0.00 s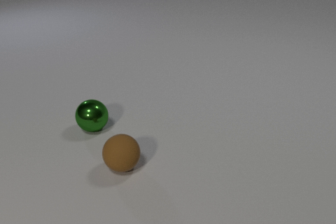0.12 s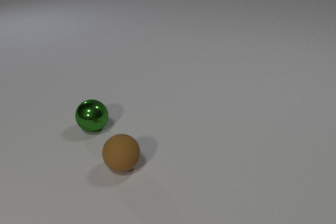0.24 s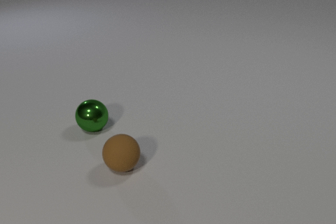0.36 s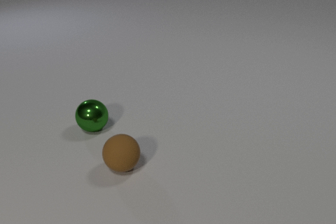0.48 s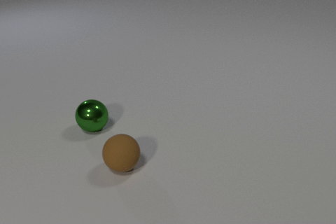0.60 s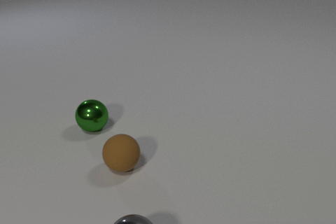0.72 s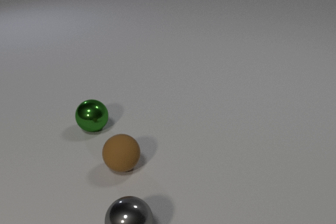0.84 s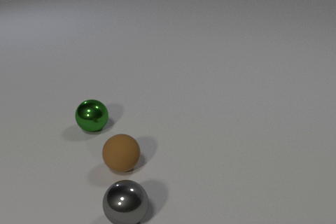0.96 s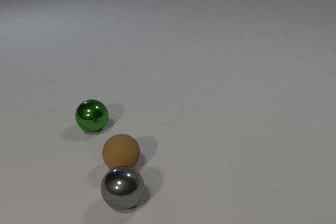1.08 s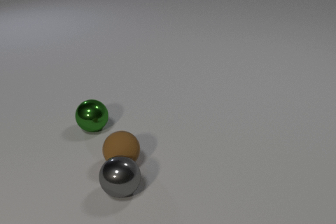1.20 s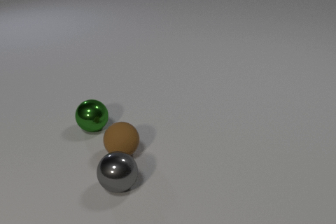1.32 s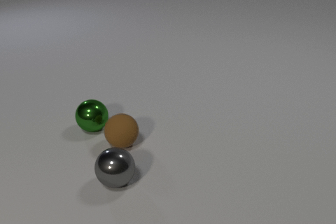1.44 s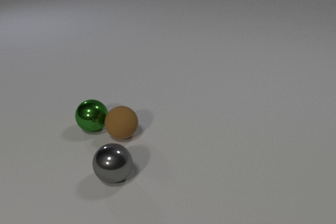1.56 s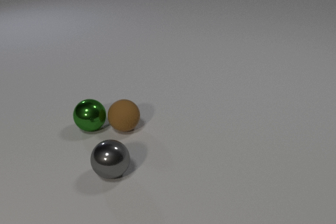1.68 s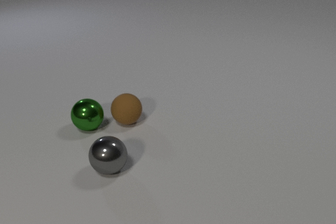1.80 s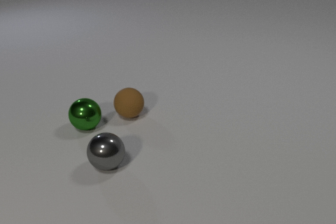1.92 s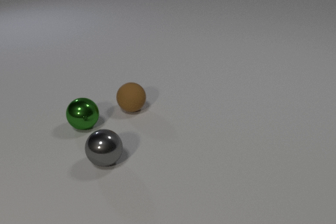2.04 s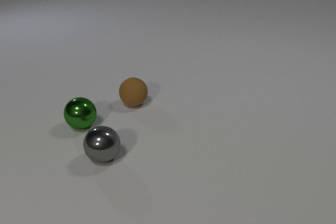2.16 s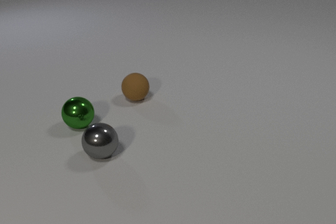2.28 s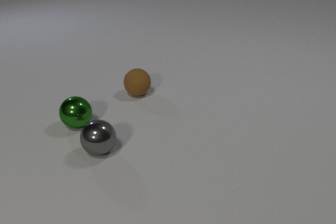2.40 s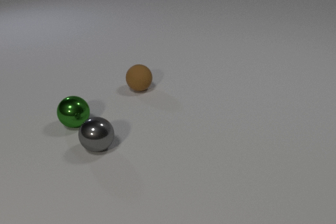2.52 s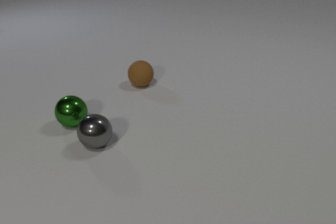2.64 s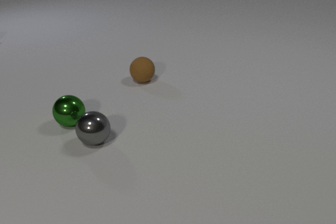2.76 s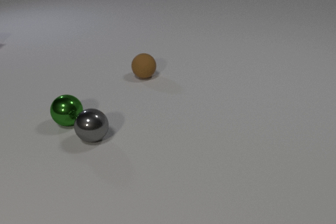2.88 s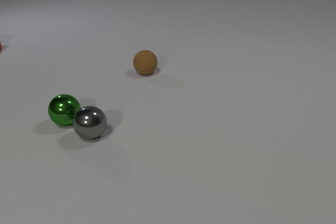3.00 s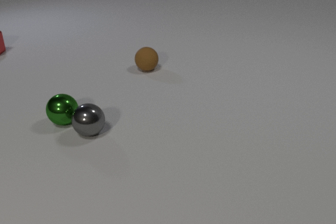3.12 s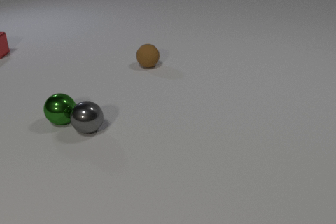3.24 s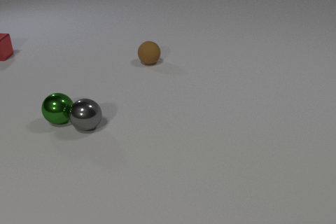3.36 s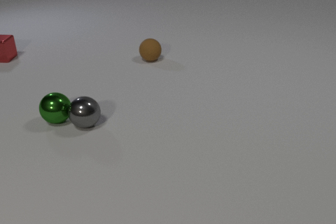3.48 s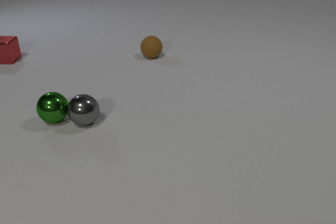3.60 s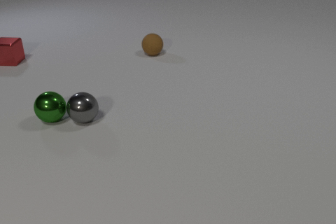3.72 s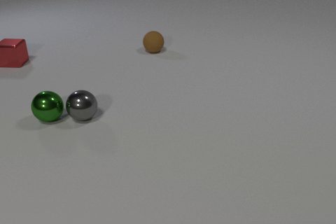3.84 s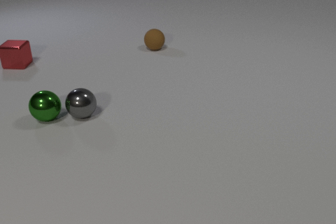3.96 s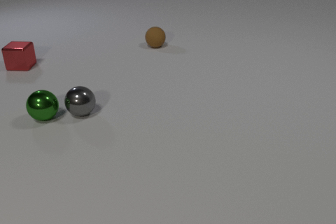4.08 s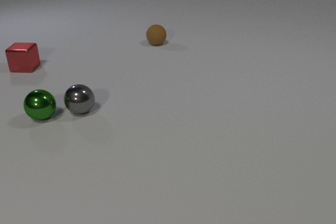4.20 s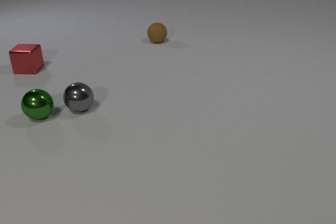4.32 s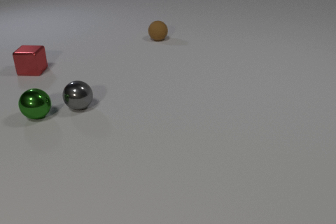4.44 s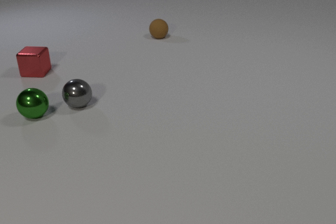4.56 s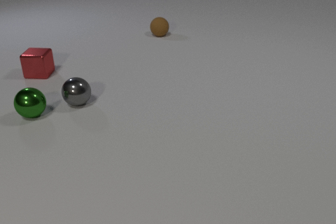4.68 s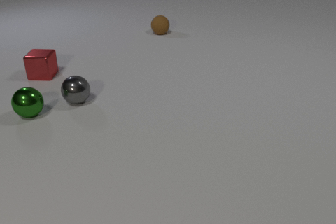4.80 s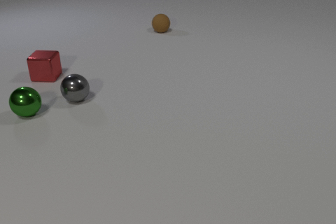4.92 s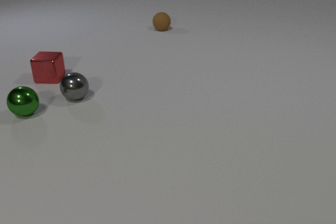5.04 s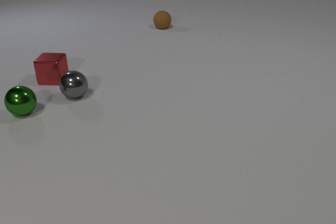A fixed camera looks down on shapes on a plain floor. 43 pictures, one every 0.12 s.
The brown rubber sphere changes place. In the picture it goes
away from the camera.
The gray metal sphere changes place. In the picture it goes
away from the camera.
0.00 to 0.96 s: The gray metal sphere comes in at the bottom edge, rolls away from the camera.
0.96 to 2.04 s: The gray metal sphere rolls away from the camera. The brown rubber sphere rolls away from the camera. The green metal sphere rolls to the left and away from the camera. The gray metal sphere and the brown rubber sphere collide. The brown rubber sphere and the green metal sphere collide.
2.04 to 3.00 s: The gray metal sphere rolls away from the camera. The brown rubber sphere rolls away from the camera. The green metal sphere rolls to the left and away from the camera. The red metal cube comes in at the left edge, slides toward the camera and to the right.
3.00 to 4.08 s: The gray metal sphere rolls away from the camera. The brown rubber sphere rolls away from the camera. The green metal sphere rolls to the left and away from the camera. The red metal cube slides toward the camera and to the right. The gray metal sphere and the green metal sphere collide.
4.08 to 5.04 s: The gray metal sphere rolls away from the camera. The brown rubber sphere rolls away from the camera. The green metal sphere rolls to the left and away from the camera. The red metal cube slides toward the camera and to the right.
Are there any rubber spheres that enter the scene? no.
How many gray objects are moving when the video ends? 1.
How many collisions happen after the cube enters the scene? 1.
